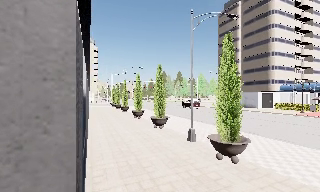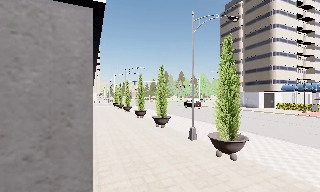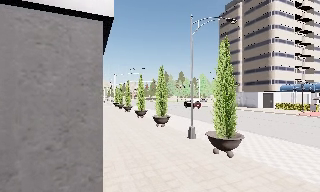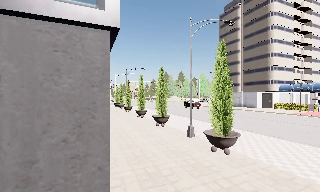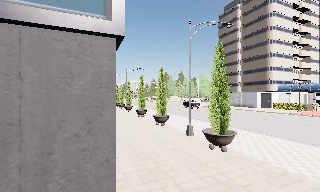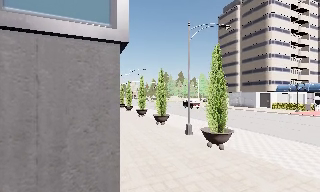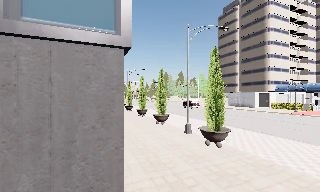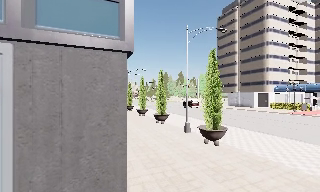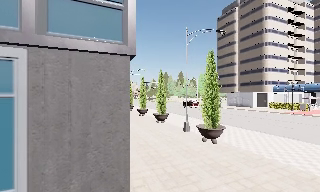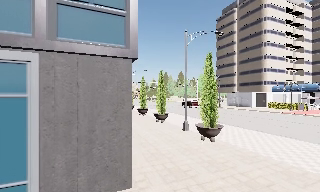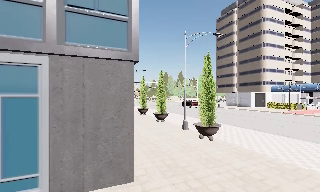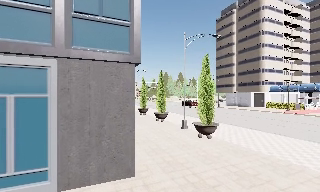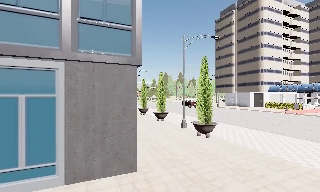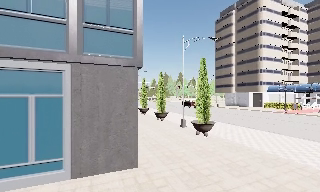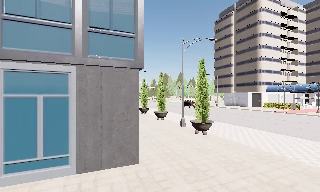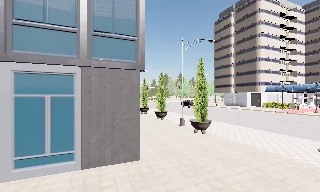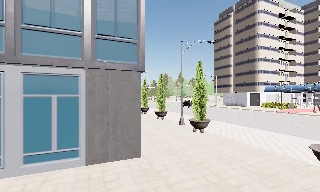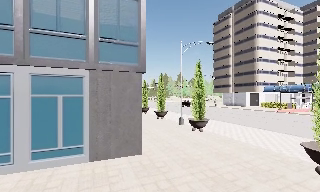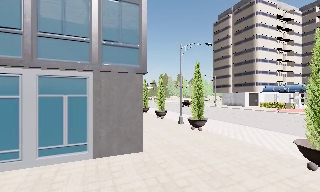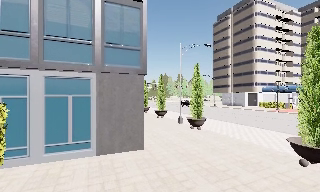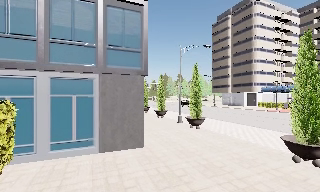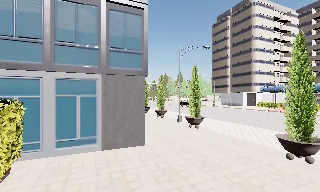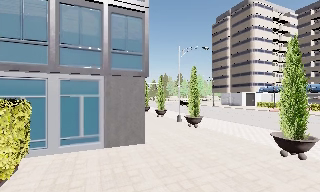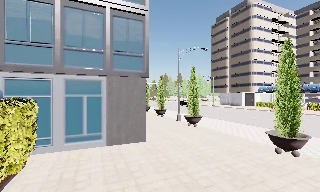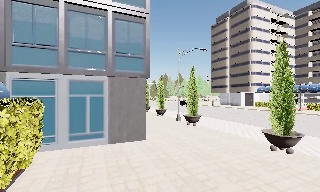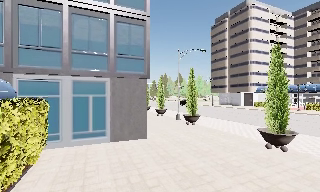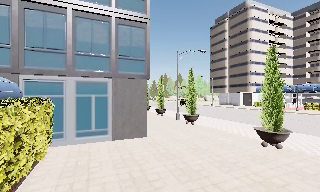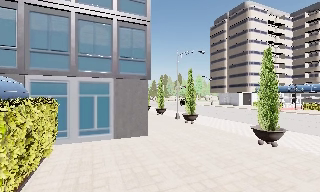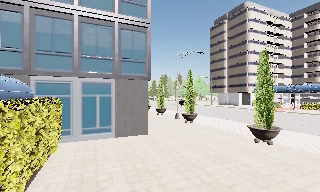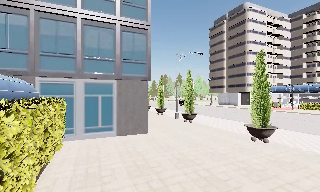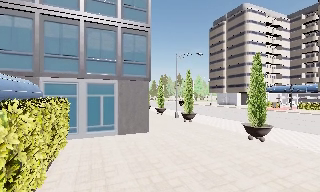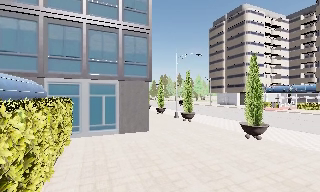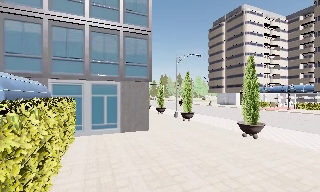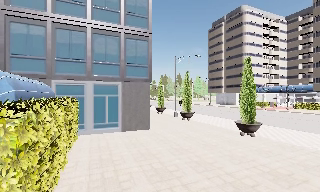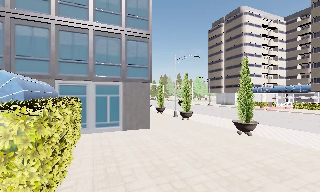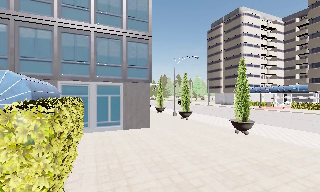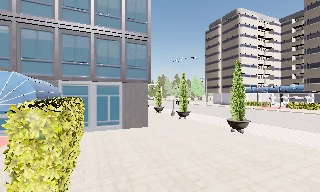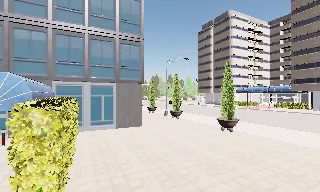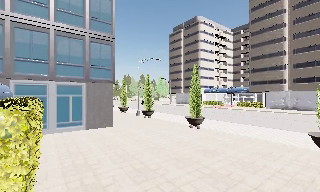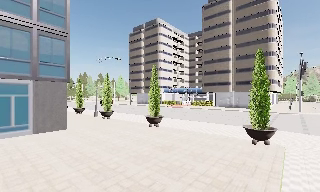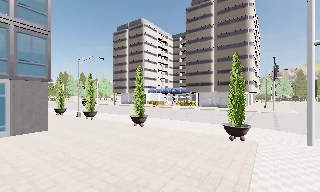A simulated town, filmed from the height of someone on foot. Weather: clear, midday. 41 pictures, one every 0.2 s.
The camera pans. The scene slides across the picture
to the left.
The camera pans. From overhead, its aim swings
clockwise.
0.0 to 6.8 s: The camera travels backward, about 11 m, so what stands in front gets smaller.
6.8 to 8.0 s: The scene slides to the left, as the camera pans about 35 degrees to its right. It travels backward, about 2 m.
The film runs backward here.
